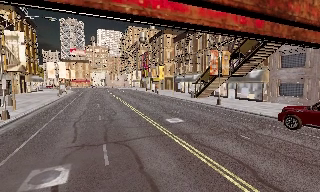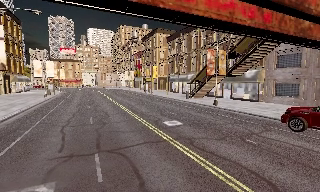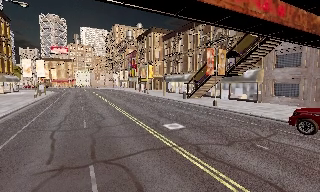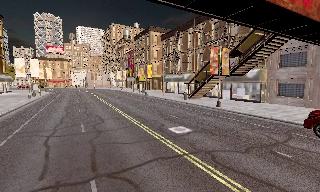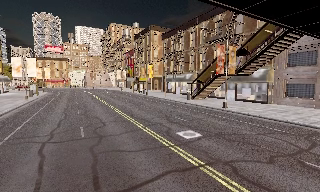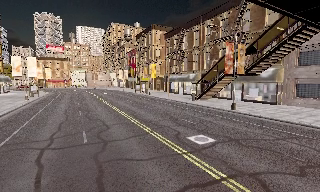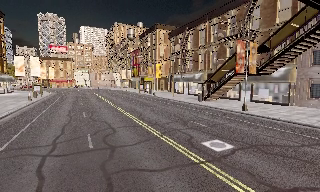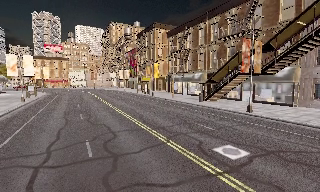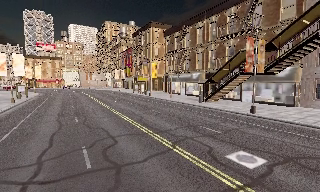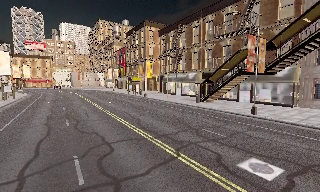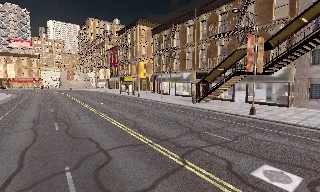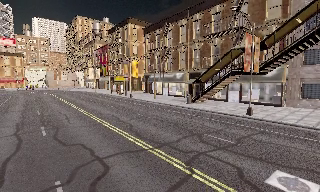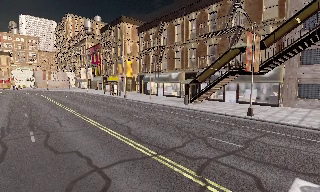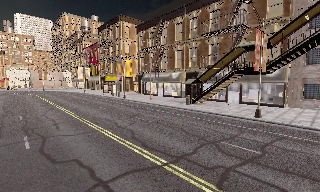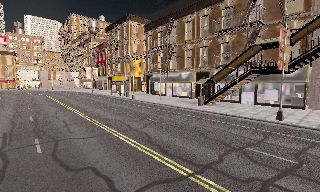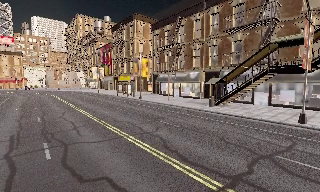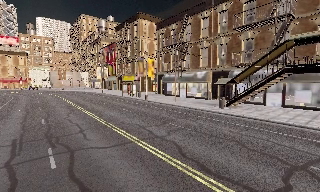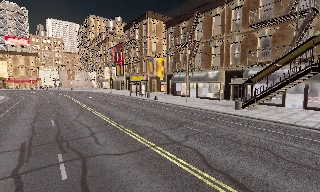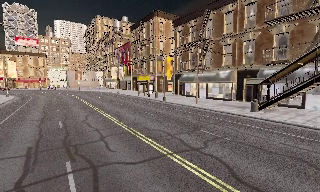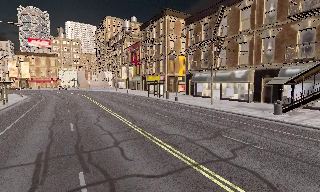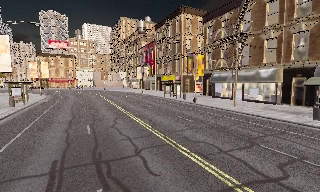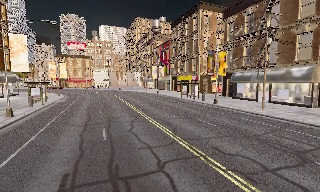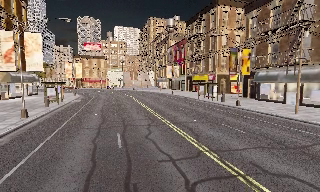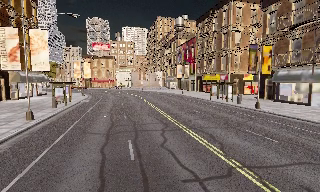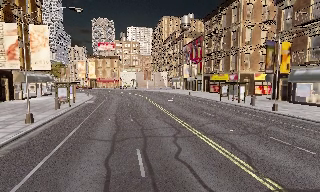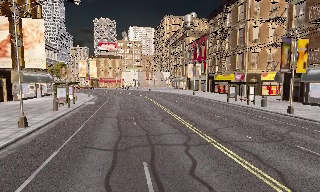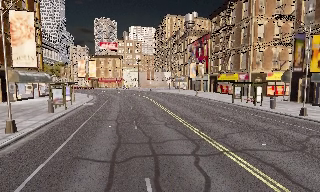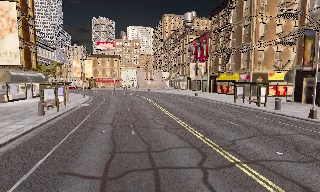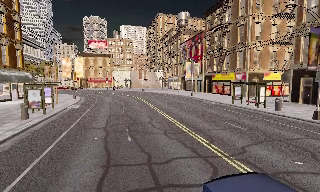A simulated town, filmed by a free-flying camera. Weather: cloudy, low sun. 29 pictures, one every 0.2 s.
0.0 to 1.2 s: The camera travels forward and to its left, about 6 m, so what stands in front looms larger.
1.2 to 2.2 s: The camera pans to its right, which is clockwise from overhead, by about 10 degrees. It travels forward and to its left, about 4 m, so what stands in front looms larger.
2.2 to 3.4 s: The camera travels forward and to its left, about 5 m, so what stands in front looms larger.
3.4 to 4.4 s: The scene slides to the right, as the camera pans about 20 degrees to its left. It travels forward and to its left, about 6 m, so what stands in front looms larger.
4.4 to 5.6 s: The camera travels forward, about 7 m, so what stands in front looms larger.
The film runs backward here.
